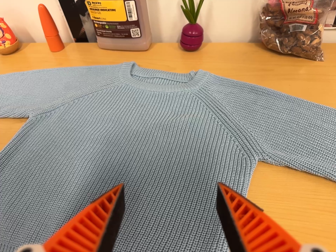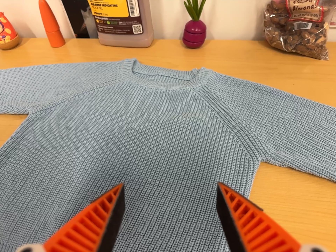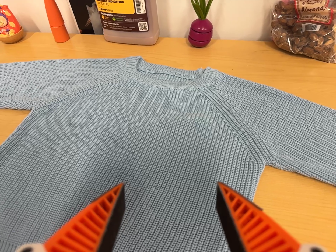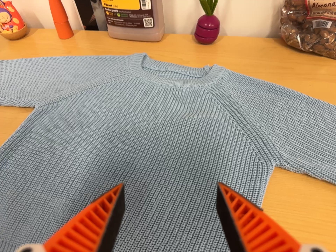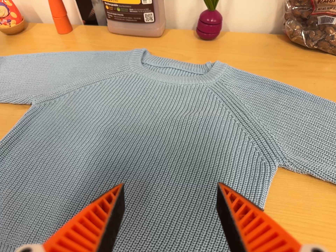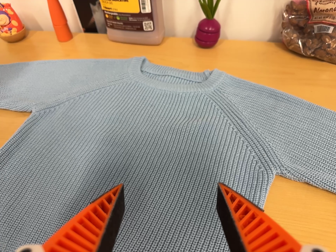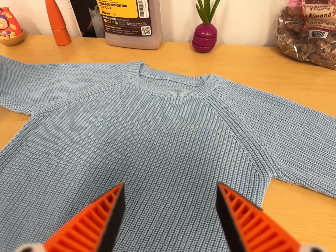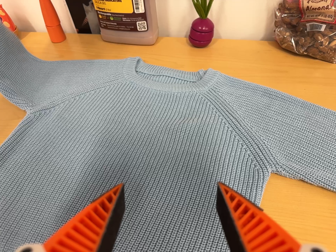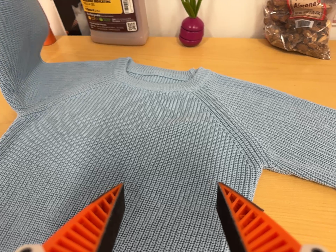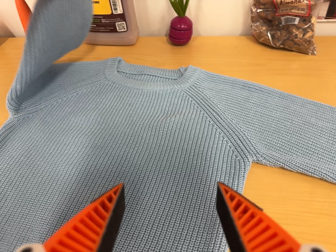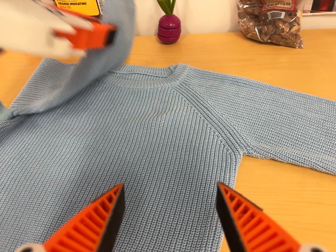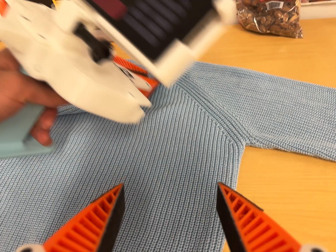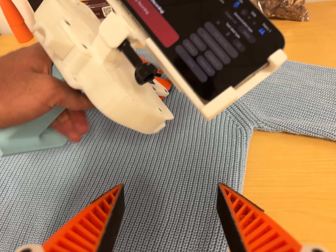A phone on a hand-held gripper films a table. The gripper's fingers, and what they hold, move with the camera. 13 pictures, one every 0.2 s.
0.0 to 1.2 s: The camera shifts only a little, or ends up much as it began.
1.2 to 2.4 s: The camera rolls about its line of sight by about 10 degrees, and the scene rotates counterclockwise.
The film runs forward here.
